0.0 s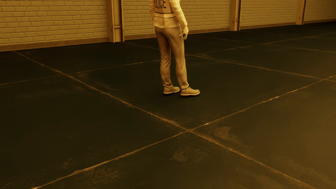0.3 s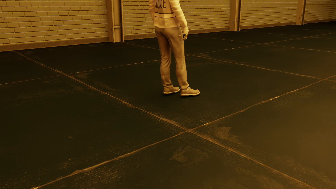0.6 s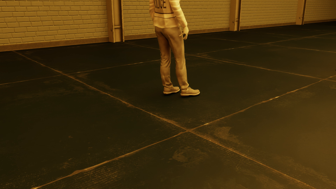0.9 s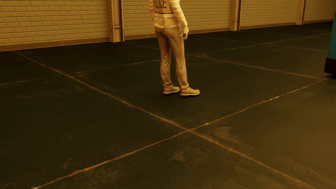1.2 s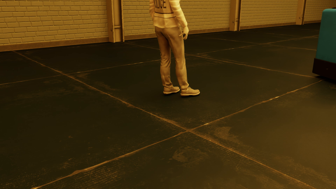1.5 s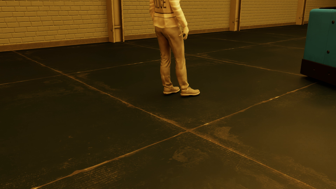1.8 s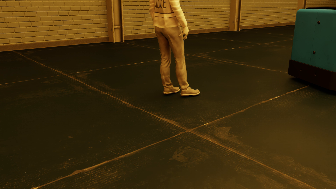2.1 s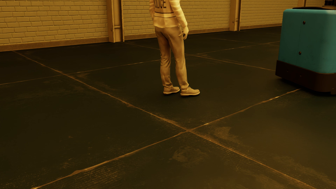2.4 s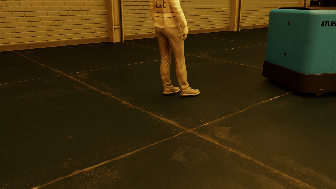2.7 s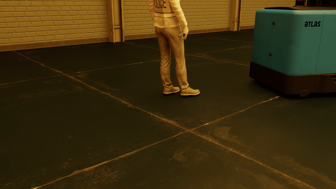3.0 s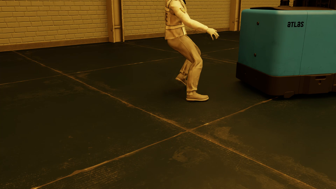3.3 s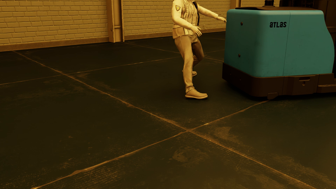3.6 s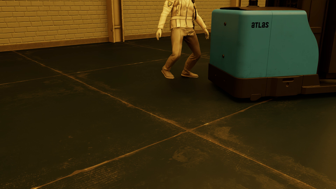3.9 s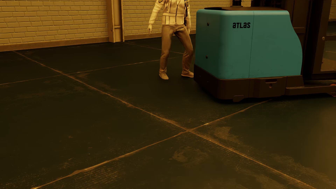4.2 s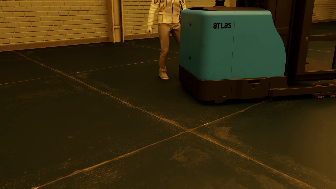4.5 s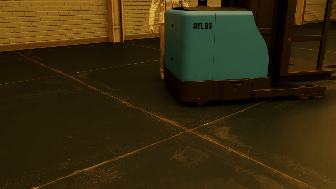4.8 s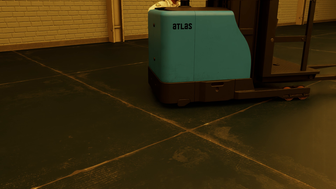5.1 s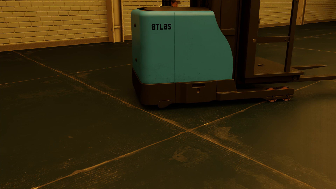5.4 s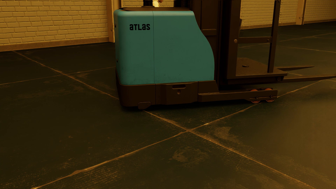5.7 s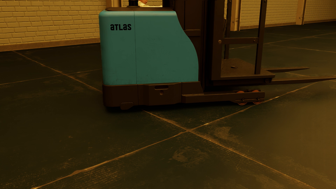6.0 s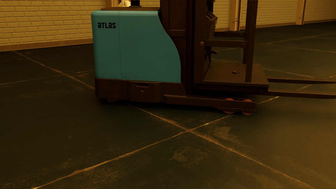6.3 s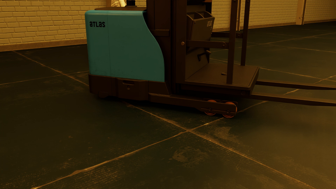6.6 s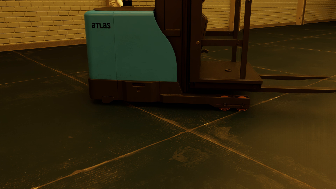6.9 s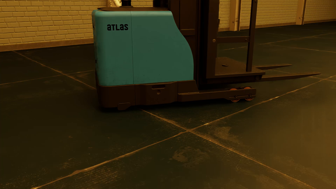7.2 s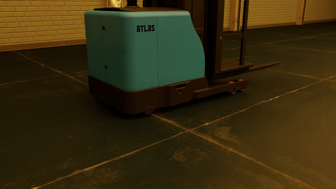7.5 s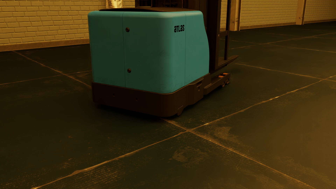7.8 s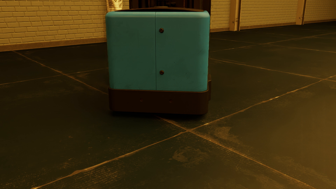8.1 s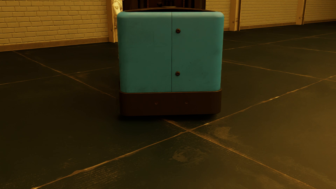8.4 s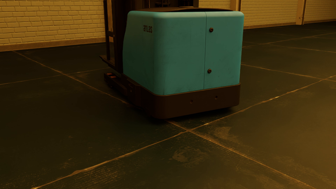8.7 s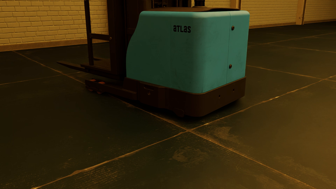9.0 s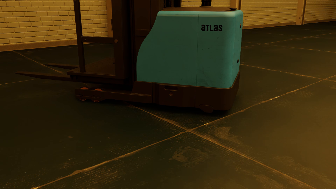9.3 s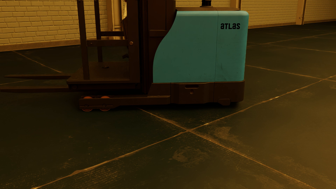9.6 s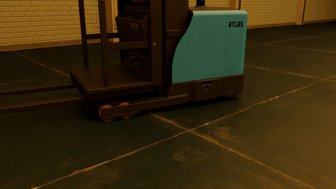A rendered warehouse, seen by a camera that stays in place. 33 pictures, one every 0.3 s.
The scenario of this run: Near miss between a forklift and a person.
